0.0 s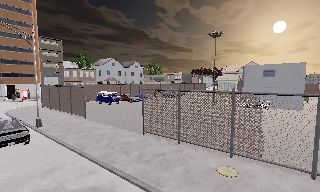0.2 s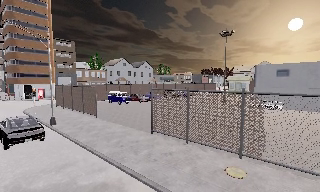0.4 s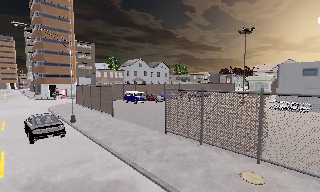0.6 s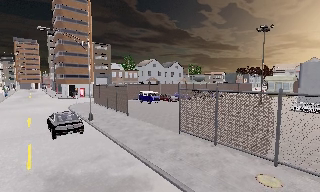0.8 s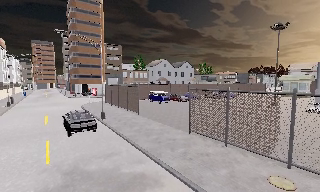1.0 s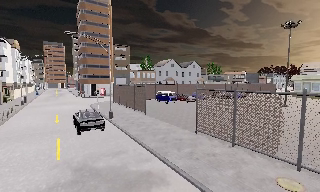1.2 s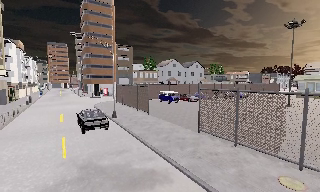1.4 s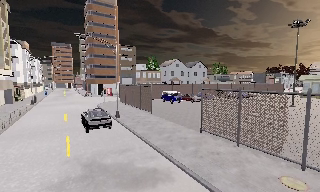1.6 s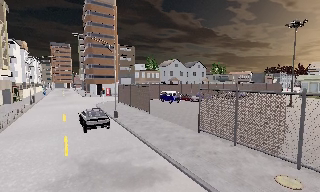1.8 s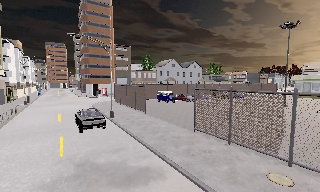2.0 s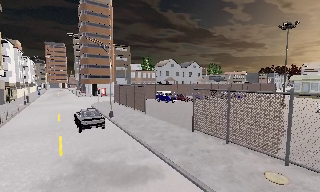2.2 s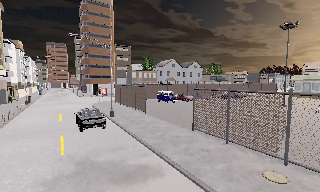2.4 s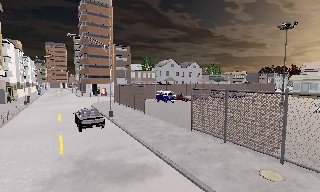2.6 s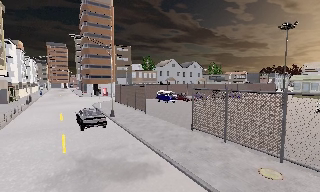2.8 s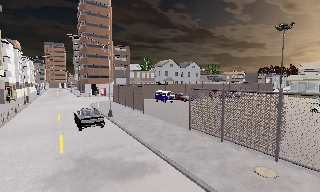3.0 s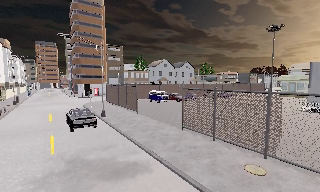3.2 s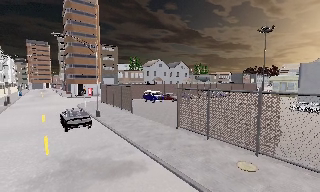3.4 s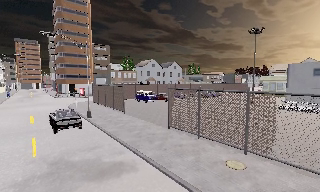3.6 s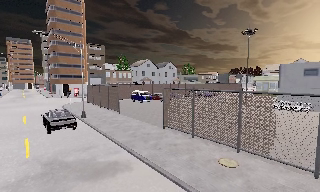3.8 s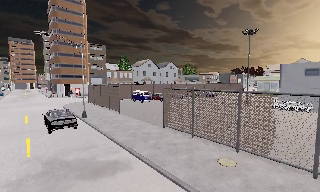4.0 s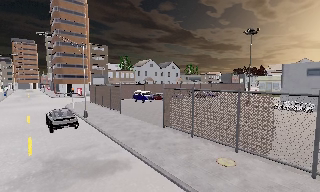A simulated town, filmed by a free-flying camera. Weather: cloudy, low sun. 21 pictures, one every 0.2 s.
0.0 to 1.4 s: The camera swings to its left by about 20 degrees, and the scene slides to the right. It travels backward, about 0.5 m, so what stands in front gets smaller.
1.4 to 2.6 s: The camera shifts only a little, or ends up much as it began.
2.6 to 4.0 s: The camera travels to its right, about 0.5 m, so close, fixed things drift to the left.
The film runs backward here.
